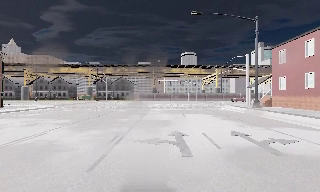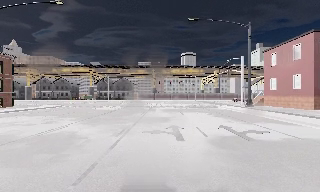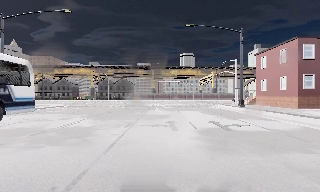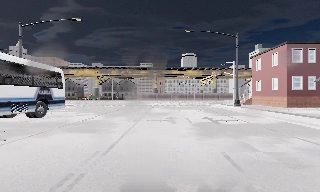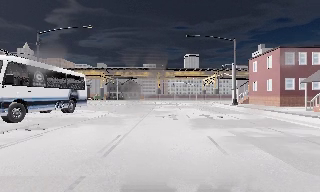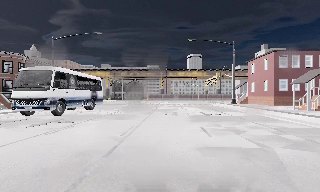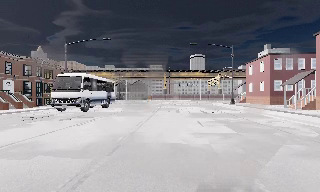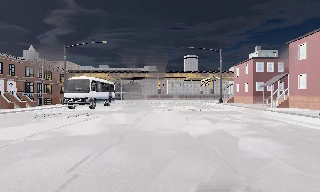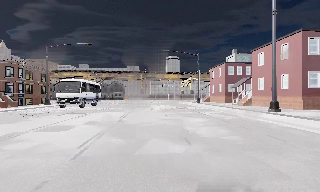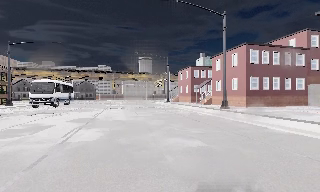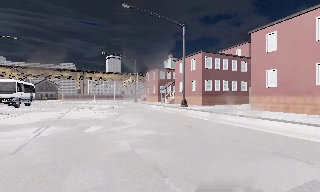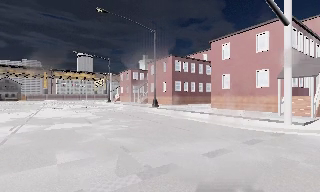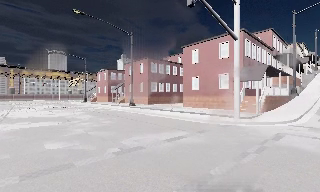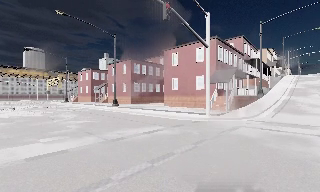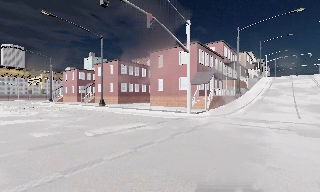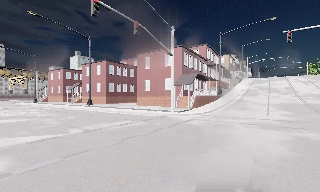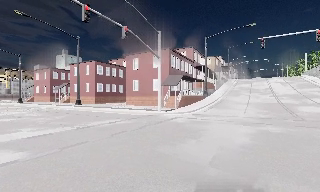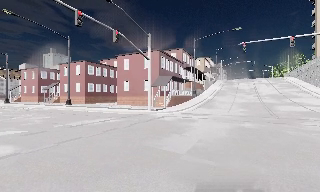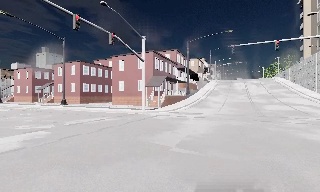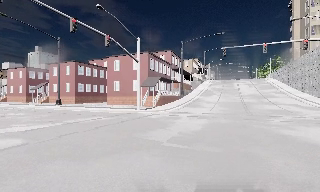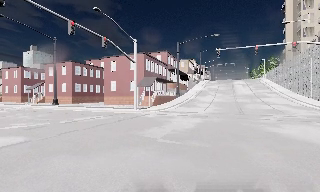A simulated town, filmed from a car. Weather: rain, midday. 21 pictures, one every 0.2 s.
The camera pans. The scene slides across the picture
to the left.
The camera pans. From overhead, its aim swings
clockwise.
0.0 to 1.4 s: The camera travels backward, about 13 m, so what stands in front gets smaller.
1.4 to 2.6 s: The camera swings to its right by about 50 degrees, and the scene slides to the left. It travels backward, about 10 m.
2.6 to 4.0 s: The camera pans to its right, which is clockwise from overhead, by about 20 degrees. It travels backward, about 5 m, so what stands in front gets smaller. It loses speed.
The film runs backward here.
